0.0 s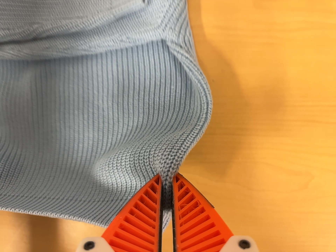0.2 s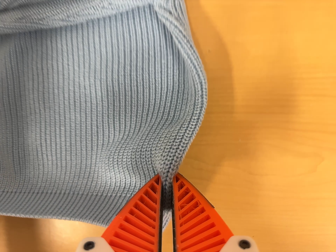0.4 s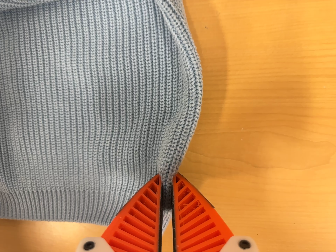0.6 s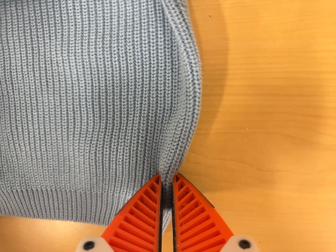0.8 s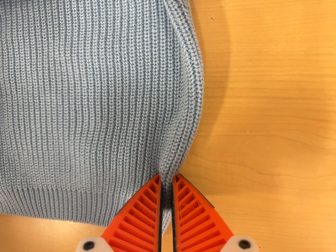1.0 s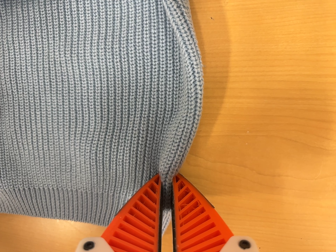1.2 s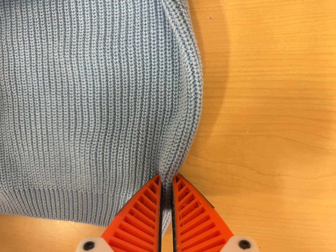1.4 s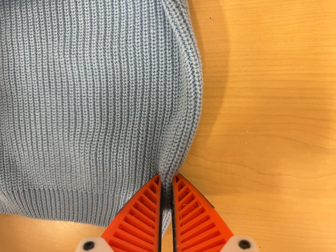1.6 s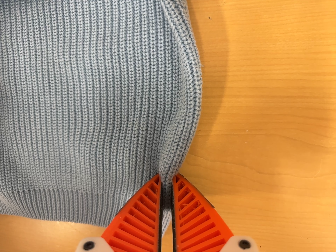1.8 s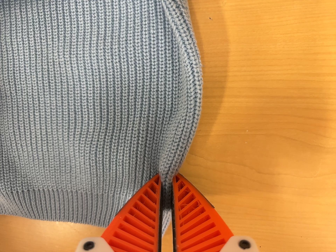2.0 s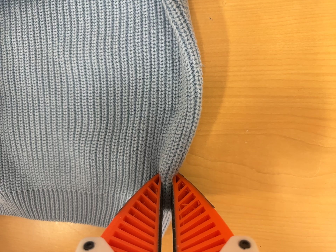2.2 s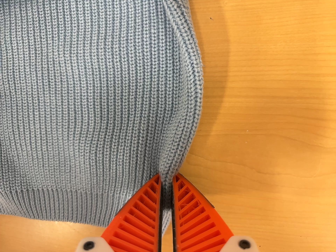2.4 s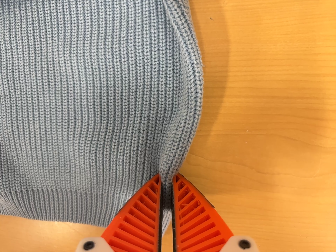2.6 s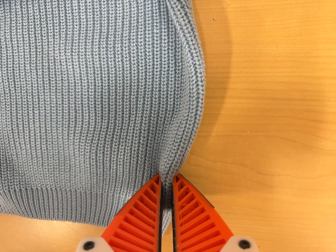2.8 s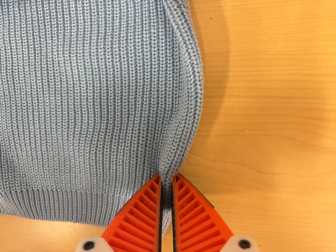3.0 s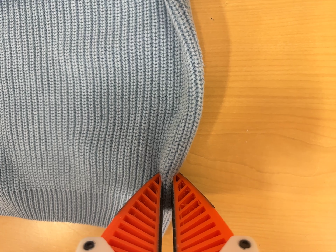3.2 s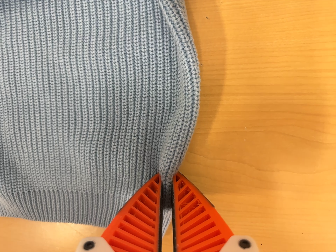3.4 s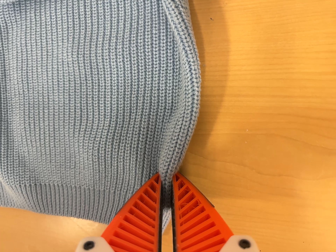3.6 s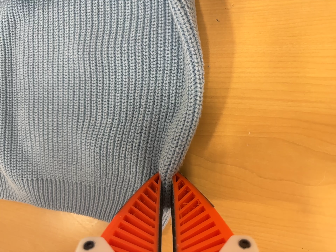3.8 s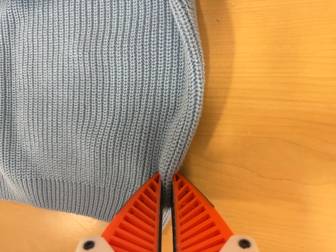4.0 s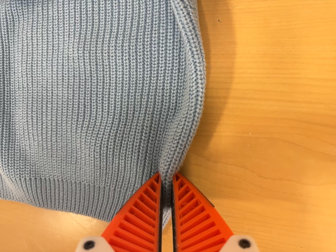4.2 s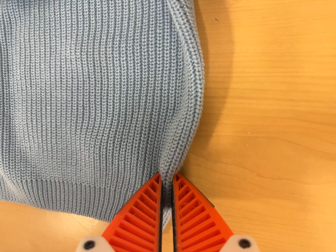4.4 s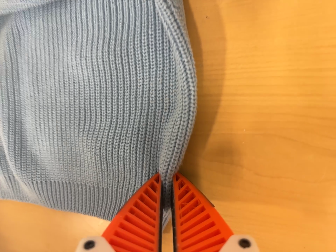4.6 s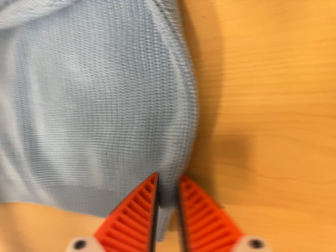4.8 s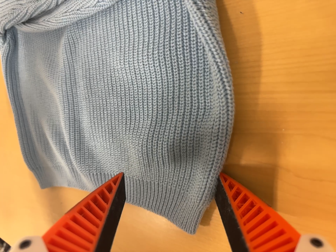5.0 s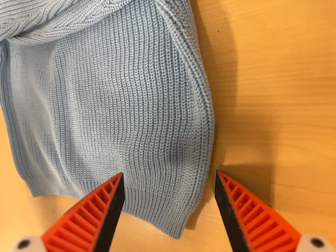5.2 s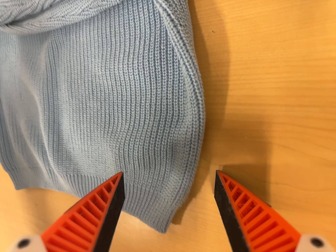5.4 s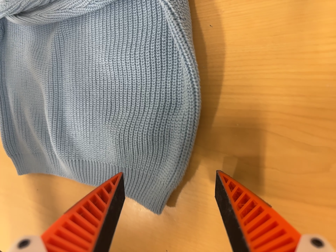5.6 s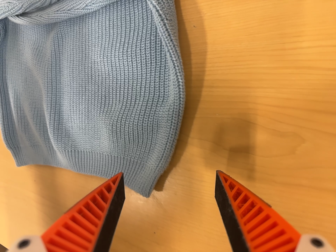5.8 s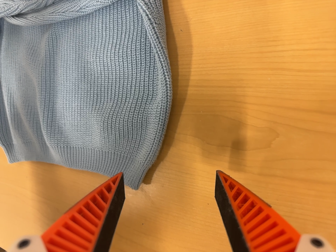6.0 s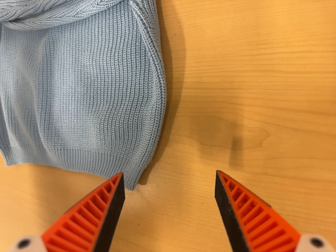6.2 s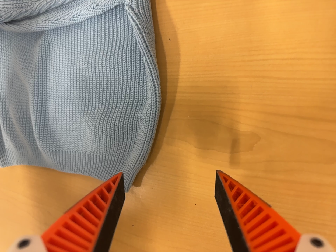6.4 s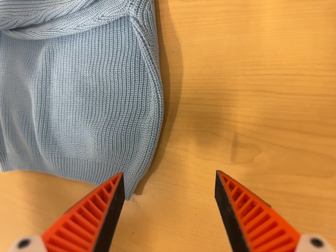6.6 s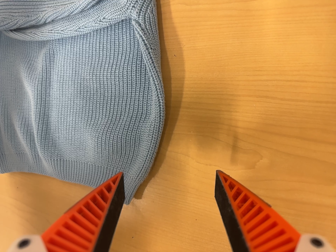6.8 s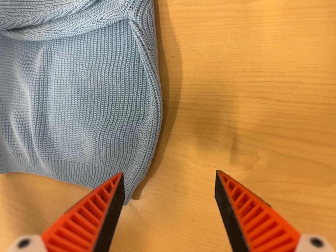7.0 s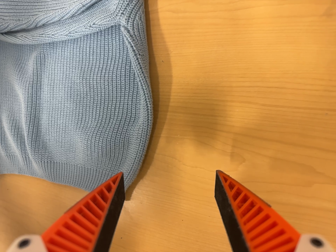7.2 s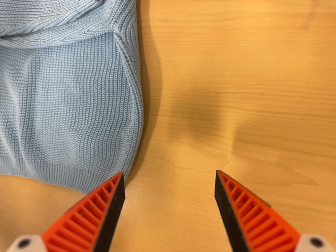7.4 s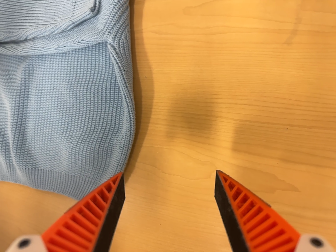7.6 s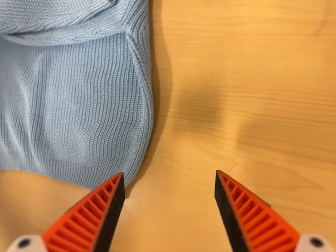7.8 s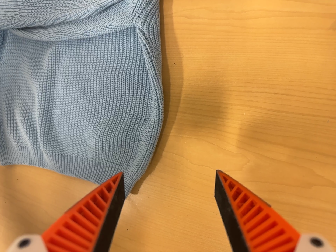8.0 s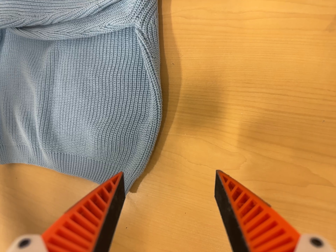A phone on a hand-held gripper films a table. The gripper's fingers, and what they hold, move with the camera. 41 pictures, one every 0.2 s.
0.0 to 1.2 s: The camera travels forward, about 8 cm, so what stands in front looms larger.
1.2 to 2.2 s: The camera keeps its place and its aim.
2.2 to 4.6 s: The camera pans to its left by about 15 degrees. It travels to its right, about 5 cm.
4.6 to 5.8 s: The camera travels backward, about 9 cm, so what stands in front gets smaller.
5.8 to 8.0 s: The camera travels backward, about 5 cm, so what stands in front gets smaller.
The film runs backward here.
